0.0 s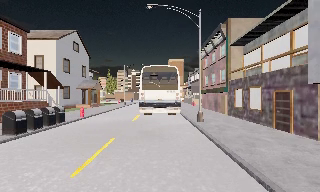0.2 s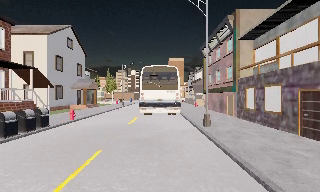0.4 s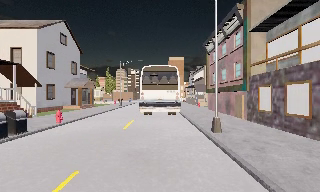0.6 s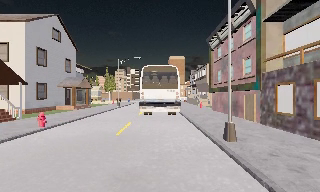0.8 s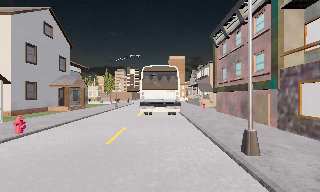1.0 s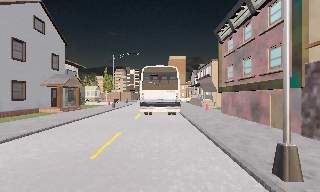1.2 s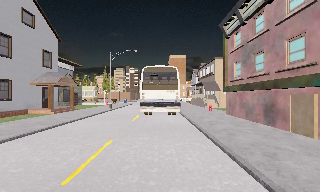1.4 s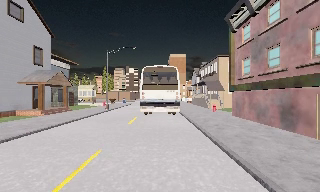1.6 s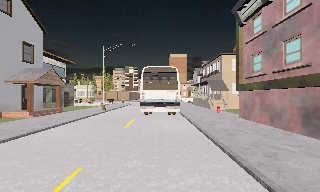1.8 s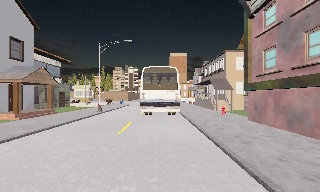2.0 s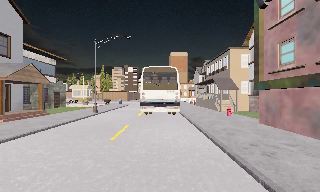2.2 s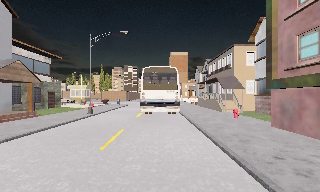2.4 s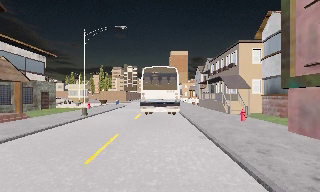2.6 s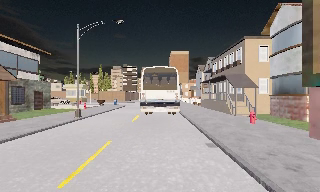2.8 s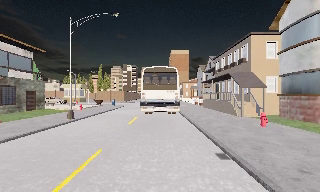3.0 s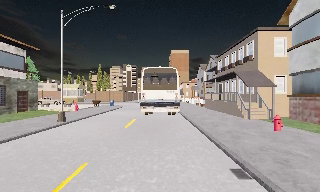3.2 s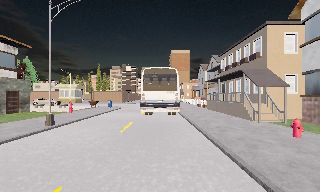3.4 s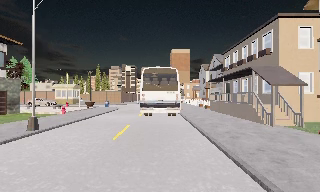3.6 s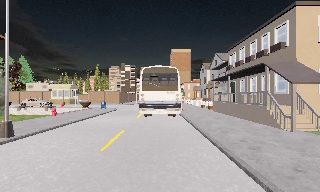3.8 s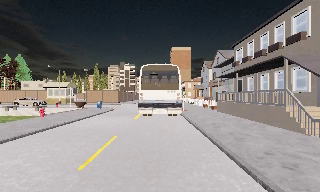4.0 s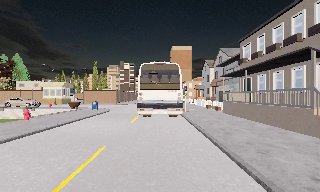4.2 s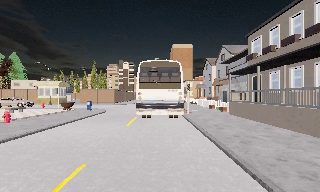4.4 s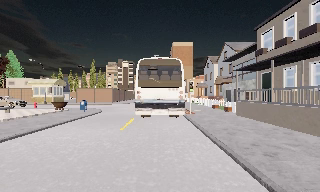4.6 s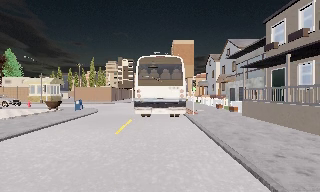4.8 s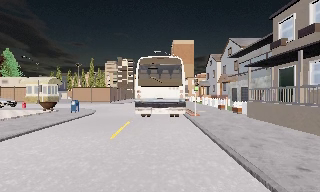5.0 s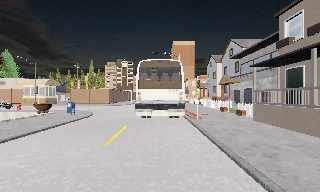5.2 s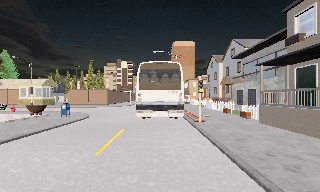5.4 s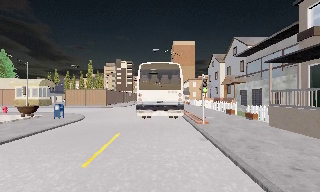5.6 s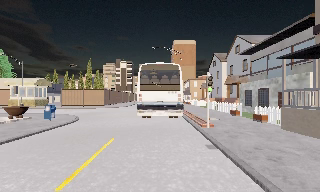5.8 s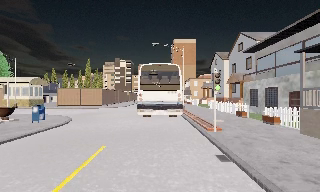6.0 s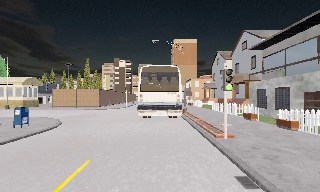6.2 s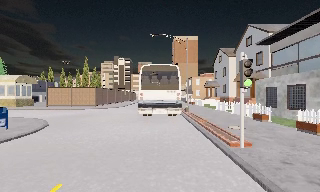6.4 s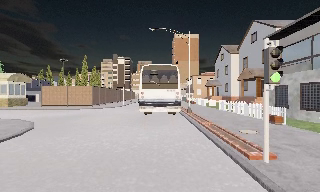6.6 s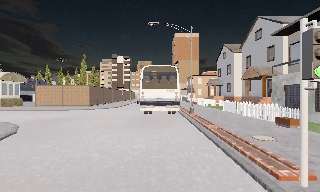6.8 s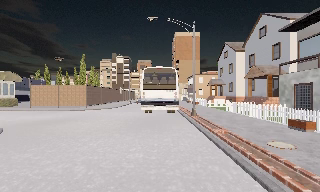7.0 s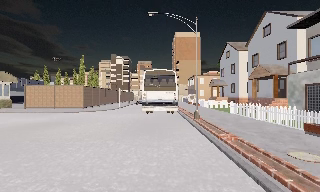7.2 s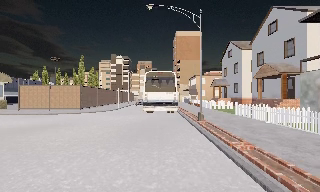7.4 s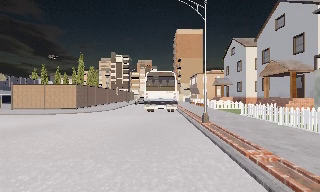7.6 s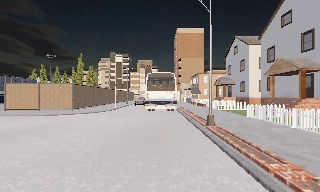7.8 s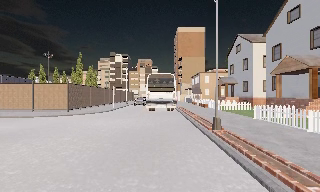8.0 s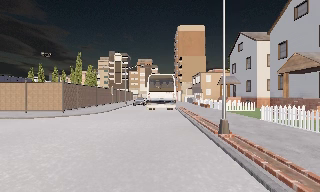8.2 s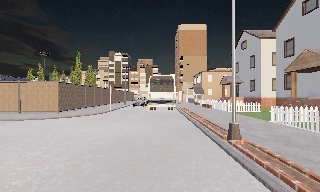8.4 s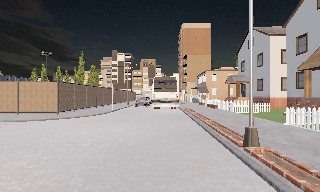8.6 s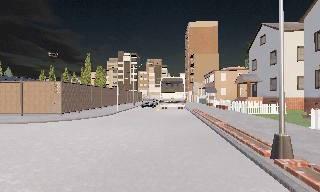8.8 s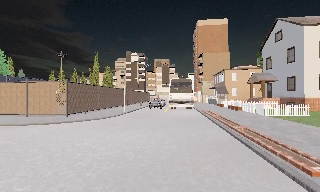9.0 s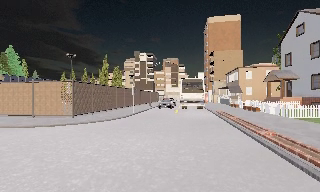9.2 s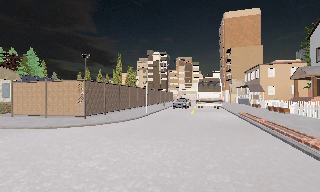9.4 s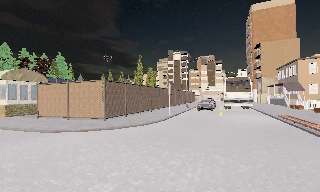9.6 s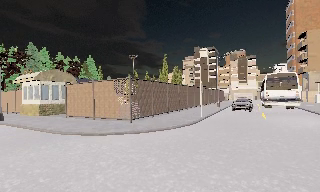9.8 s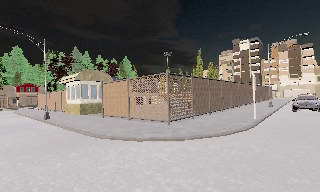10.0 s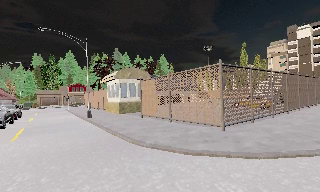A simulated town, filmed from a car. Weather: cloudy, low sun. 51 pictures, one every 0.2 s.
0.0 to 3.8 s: The camera travels forward, about 25 m, so what stands in front looms larger.
3.8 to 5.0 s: The camera travels forward, about 7 m, so what stands in front looms larger. It loses speed.
5.0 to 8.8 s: The camera travels forward, about 19 m, so what stands in front looms larger.
8.8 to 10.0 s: The camera pans to its left, which is counterclockwise from overhead, by about 50 degrees. It travels forward, about 8 m. It gains speed.
The film runs forward here.
